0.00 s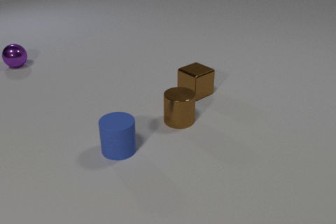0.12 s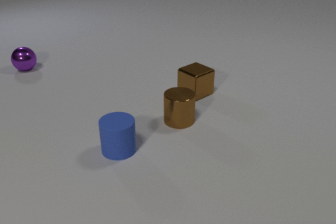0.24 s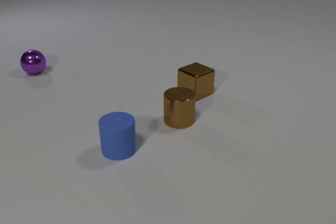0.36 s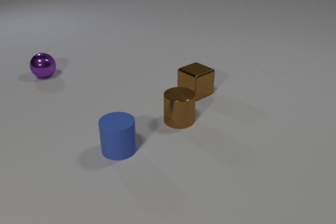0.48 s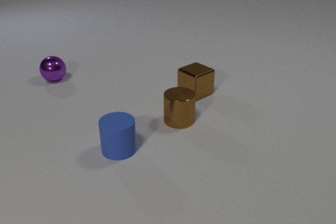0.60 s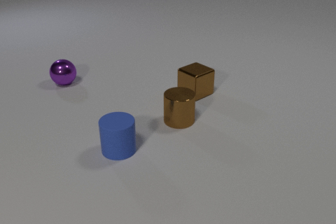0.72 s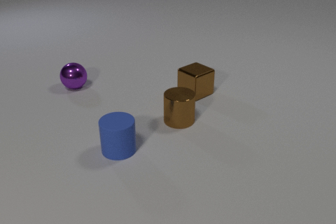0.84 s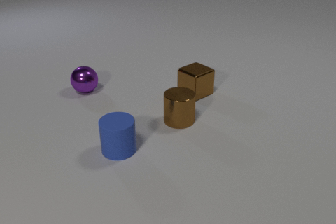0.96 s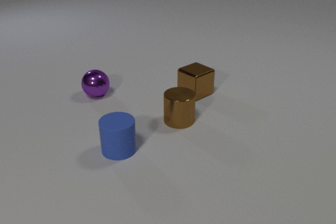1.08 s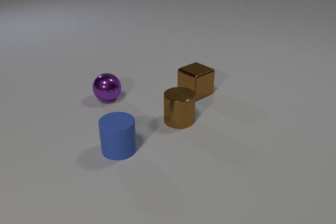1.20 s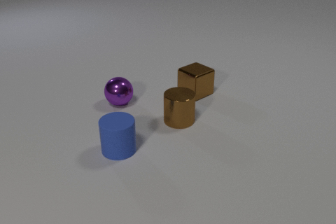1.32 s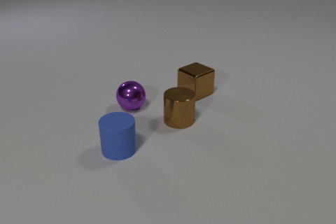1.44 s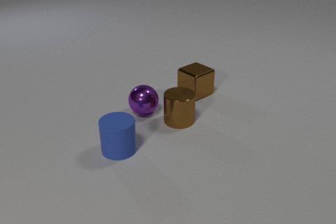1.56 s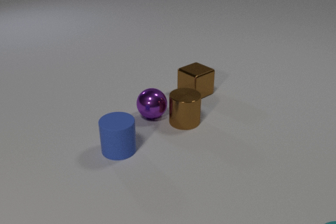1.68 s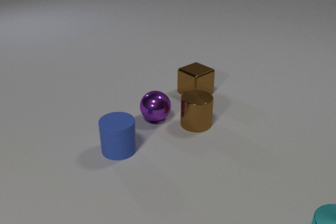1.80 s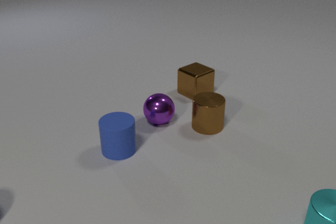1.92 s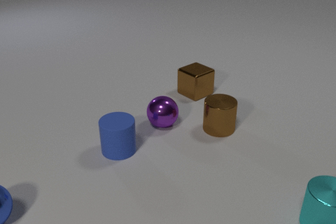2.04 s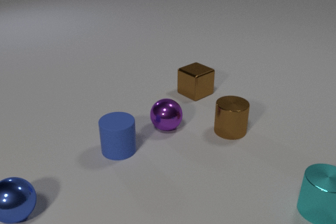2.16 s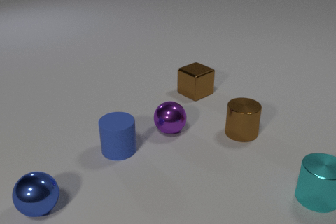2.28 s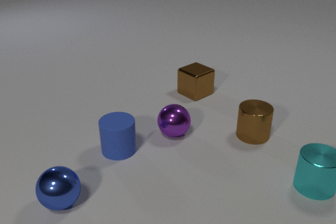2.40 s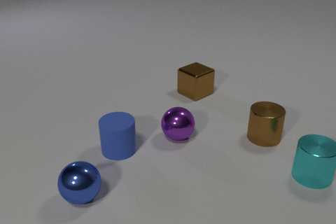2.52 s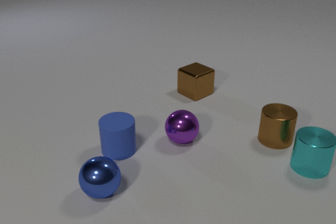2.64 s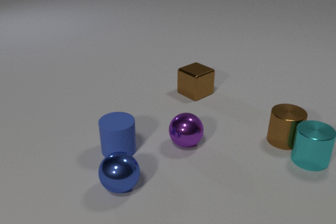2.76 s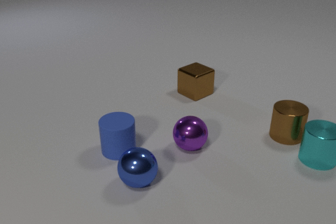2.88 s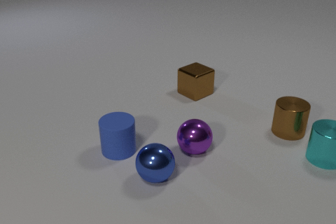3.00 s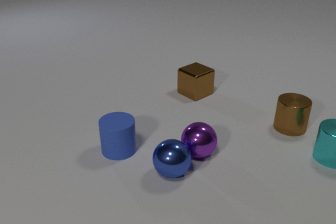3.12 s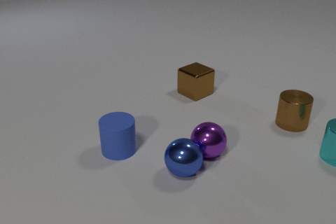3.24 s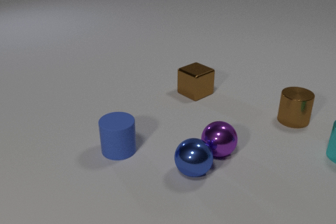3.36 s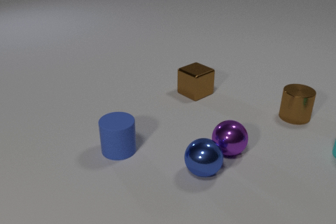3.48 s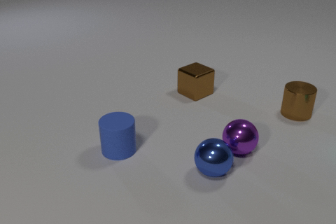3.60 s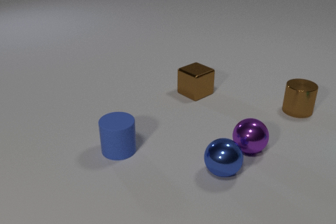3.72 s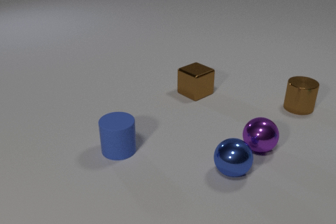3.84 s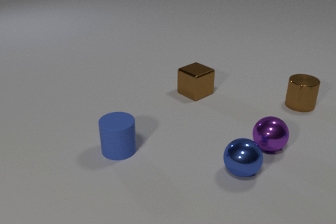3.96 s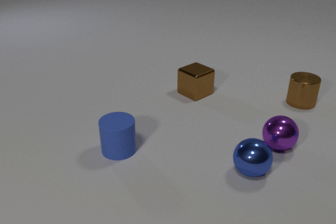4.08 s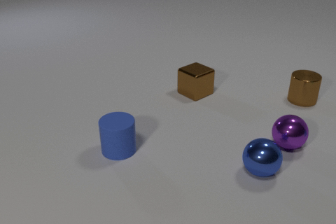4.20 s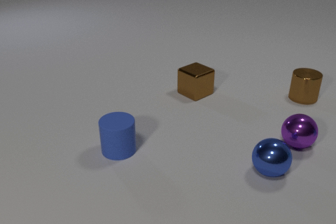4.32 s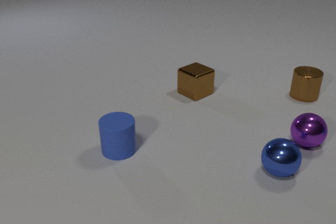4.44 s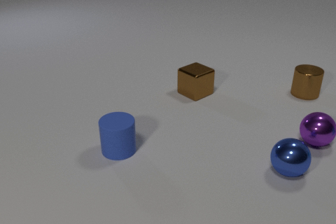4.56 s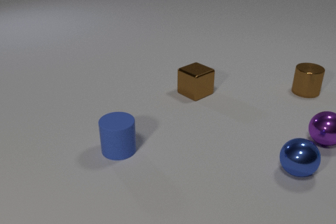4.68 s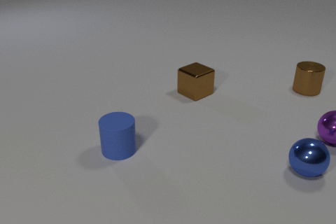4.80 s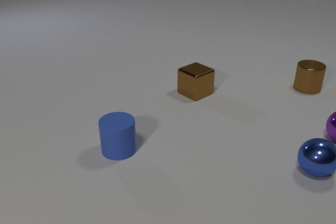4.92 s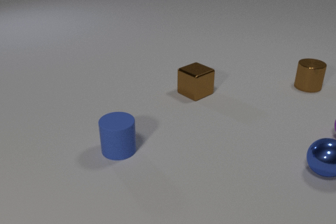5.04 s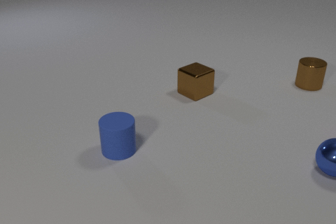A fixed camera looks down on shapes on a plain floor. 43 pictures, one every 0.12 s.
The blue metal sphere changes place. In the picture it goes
to the right.
The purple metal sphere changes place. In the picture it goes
to the right.
0.00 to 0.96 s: The purple metal sphere rolls toward the camera and to the right.
0.96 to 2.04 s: The purple metal sphere rolls toward the camera and to the right. The brown metal cylinder slides to the right. The blue metal sphere comes in at the left edge, rolls to the right. The cyan metal cylinder comes in at the bottom edge, slides away from the camera. The purple metal sphere and the brown metal cylinder collide.
2.04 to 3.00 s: The purple metal sphere rolls toward the camera and to the right. The brown metal cylinder slides to the right. The blue metal sphere rolls to the right. The cyan metal cylinder slides away from the camera. The brown metal cylinder and the cyan metal cylinder collide.
3.00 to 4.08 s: The purple metal sphere rolls to the right. The brown metal cylinder slides away from the camera. The blue metal sphere rolls to the right. The cyan metal cylinder slides to the right and away from the camera, leaves at the right edge. The purple metal sphere and the blue metal sphere collide.
4.08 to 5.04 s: The purple metal sphere rolls to the right and away from the camera, leaves at the right edge. The brown metal cylinder slides away from the camera. The blue metal sphere rolls to the right.
Are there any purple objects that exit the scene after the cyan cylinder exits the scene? yes.
What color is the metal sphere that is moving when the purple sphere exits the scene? blue.
How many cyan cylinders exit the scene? 1.
